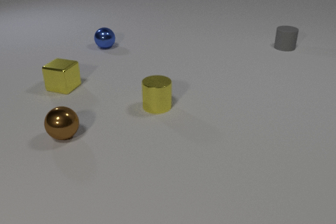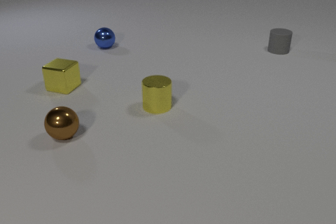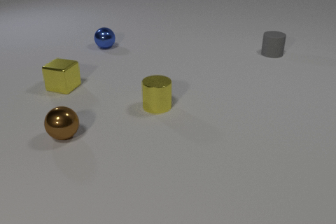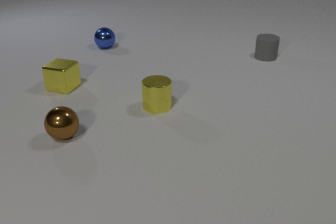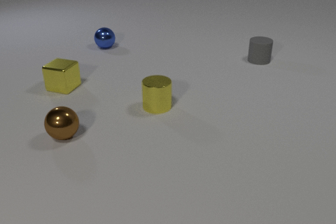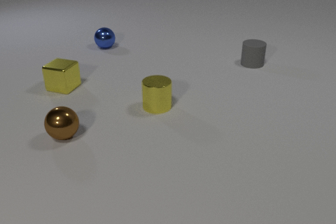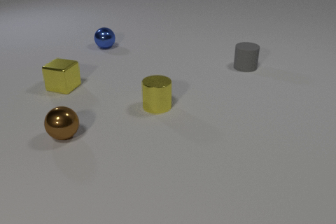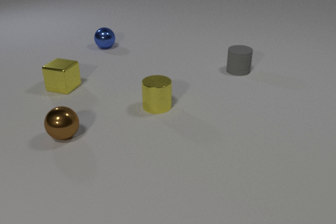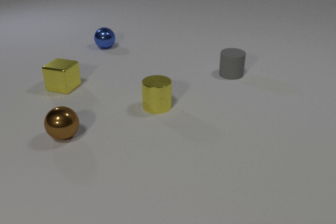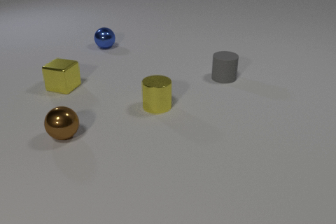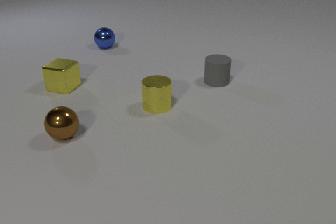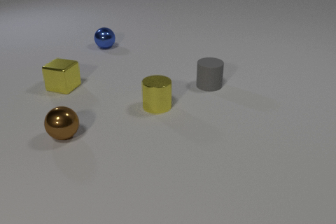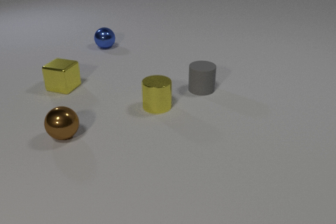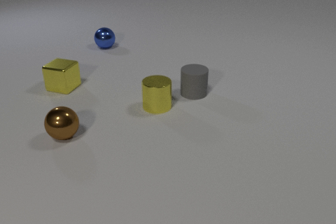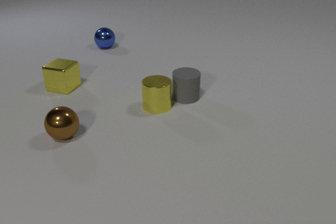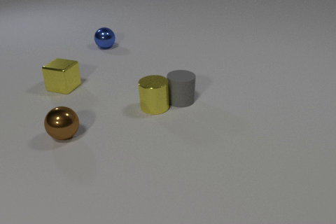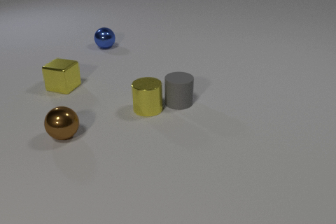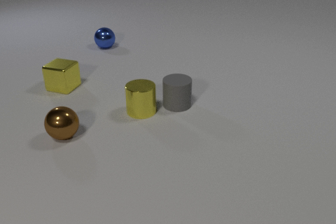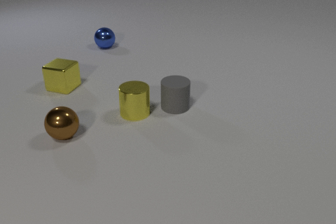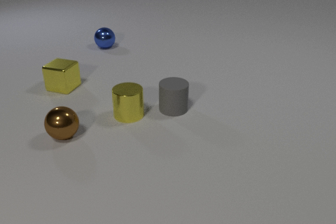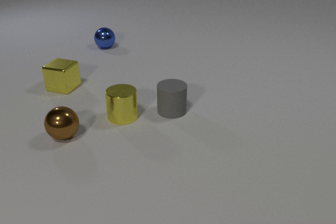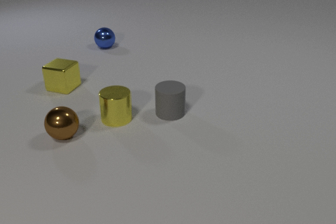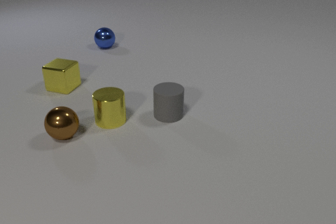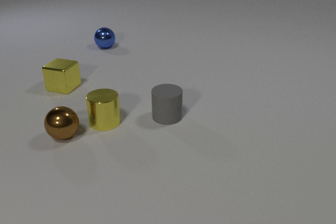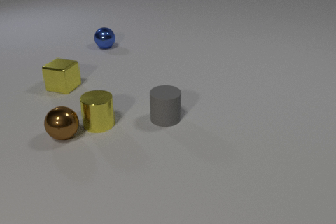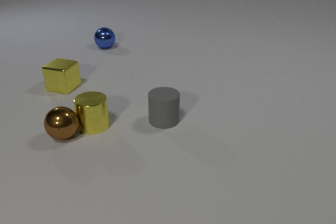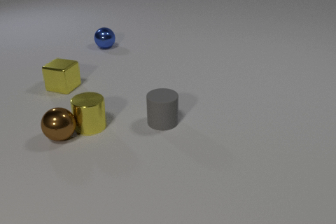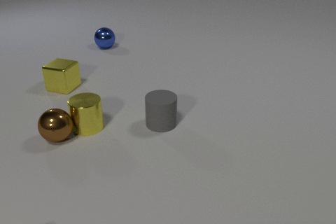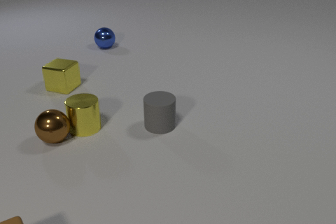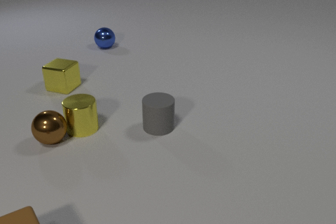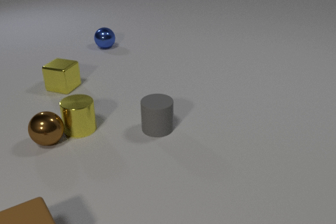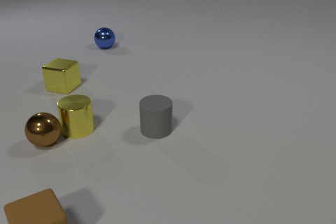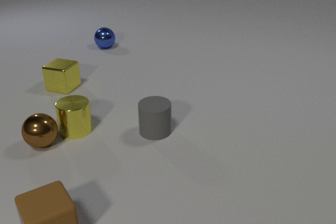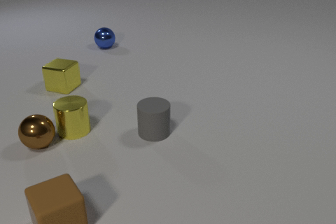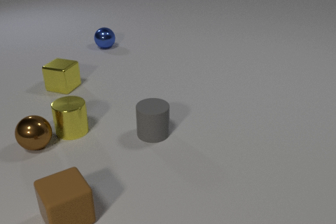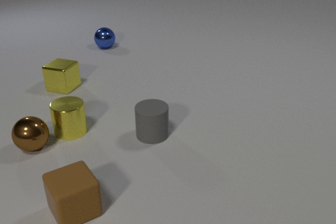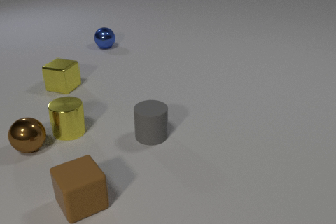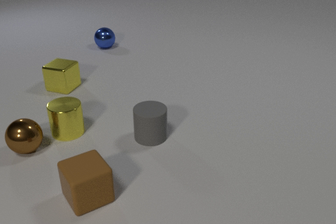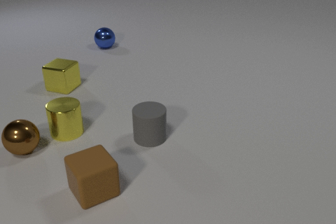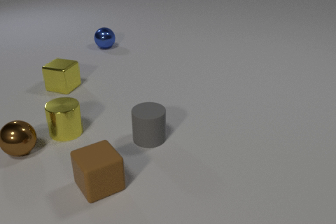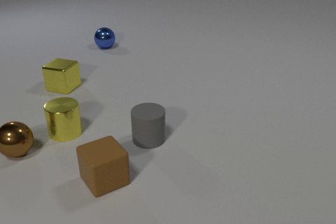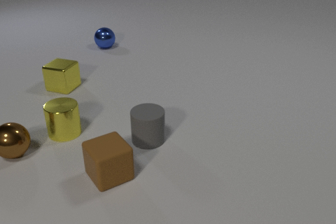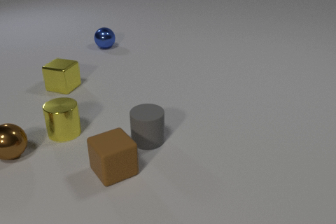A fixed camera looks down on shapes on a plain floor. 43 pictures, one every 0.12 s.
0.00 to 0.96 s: The gray rubber cylinder slides toward the camera and to the left.
0.96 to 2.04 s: The gray rubber cylinder slides toward the camera and to the left. The yellow metal cylinder slides to the left and toward the camera. The gray rubber cylinder and the yellow metal cylinder collide.
2.04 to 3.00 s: The gray rubber cylinder slides toward the camera and to the left. The yellow metal cylinder slides to the left and toward the camera. The yellow metal cylinder and the brown metal sphere collide.
3.00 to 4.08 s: The gray rubber cylinder slides toward the camera and to the left. The yellow metal cylinder slides to the left. The brown rubber cube comes in at the bottom edge, slides to the right and away from the camera. The brown metal sphere rolls to the left.
4.08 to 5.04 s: The gray rubber cylinder slides toward the camera. The yellow metal cylinder slides to the left. The brown rubber cube slides away from the camera and to the right. The brown metal sphere rolls to the left.
What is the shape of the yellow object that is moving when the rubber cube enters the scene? cylinder.
What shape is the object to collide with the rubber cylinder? cylinder.
How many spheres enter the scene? 0.
